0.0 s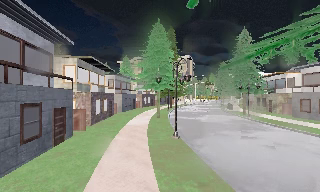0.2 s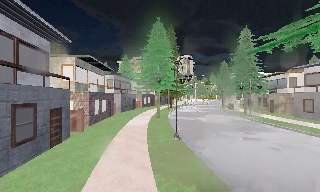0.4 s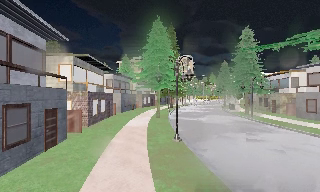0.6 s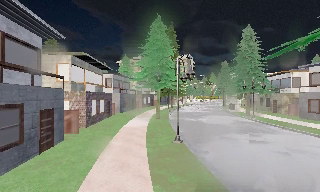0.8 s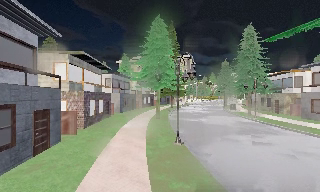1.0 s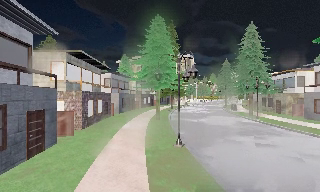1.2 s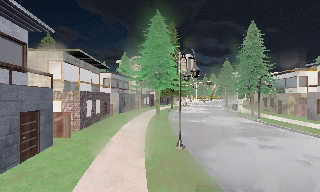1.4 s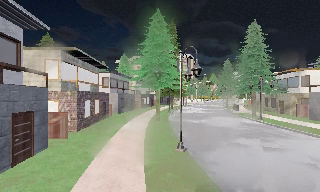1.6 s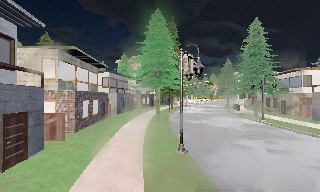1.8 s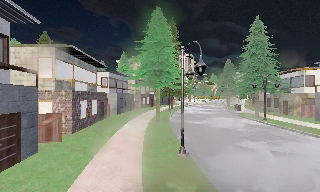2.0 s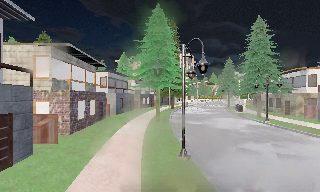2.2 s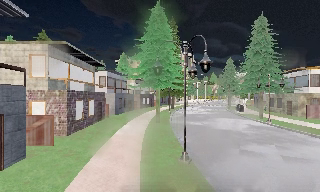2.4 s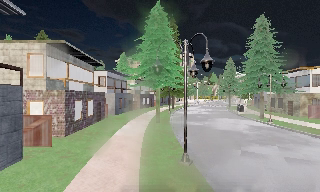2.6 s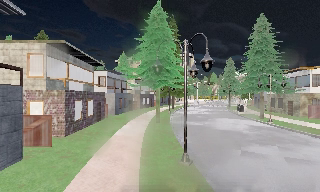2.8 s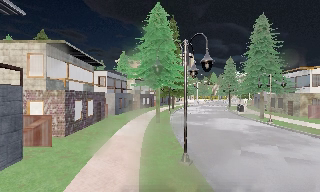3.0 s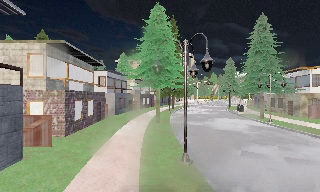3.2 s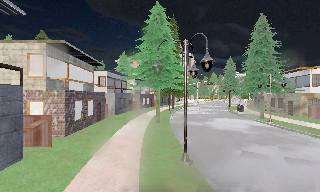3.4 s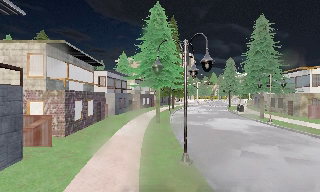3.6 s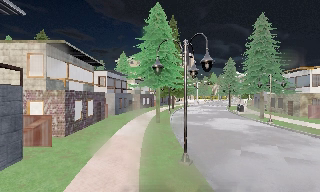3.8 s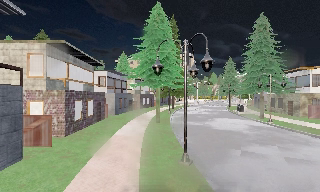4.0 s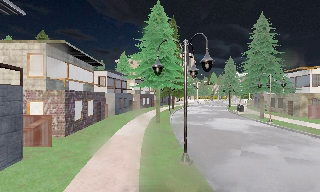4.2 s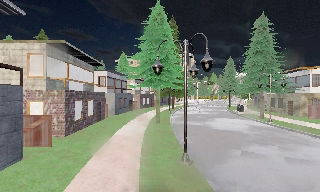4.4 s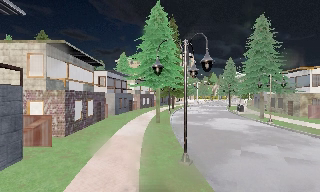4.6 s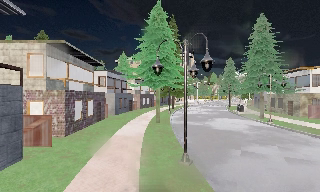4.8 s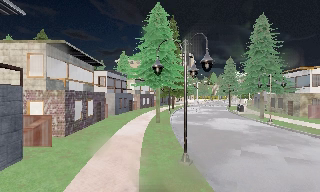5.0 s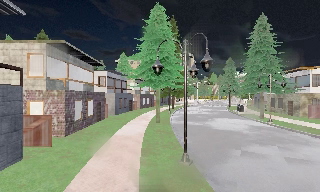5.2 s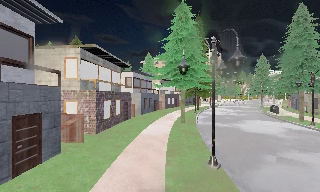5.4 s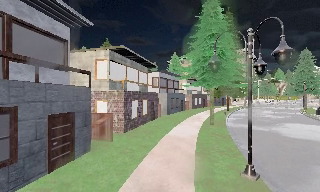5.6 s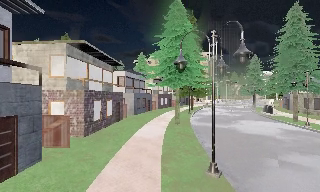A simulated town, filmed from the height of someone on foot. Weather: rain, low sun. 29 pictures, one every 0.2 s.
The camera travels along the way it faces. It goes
forward.
0.0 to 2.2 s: The camera travels forward, about 3.5 m, so what stands in front looms larger.
2.2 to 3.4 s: The camera shifts only a little, or ends up much as it began.
3.4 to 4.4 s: The camera keeps its place and its aim.
4.4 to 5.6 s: The camera travels forward, about 0.5 m, so what stands in front looms larger. It gains speed.
The film runs forward here.
